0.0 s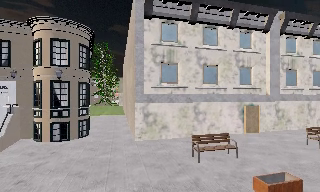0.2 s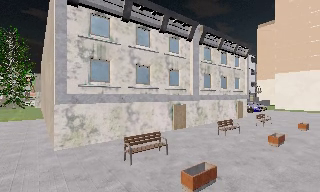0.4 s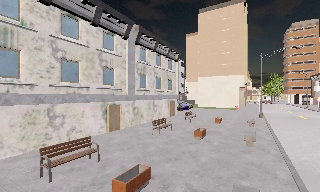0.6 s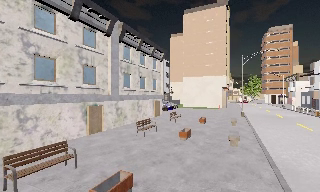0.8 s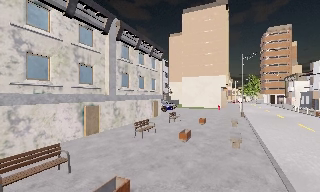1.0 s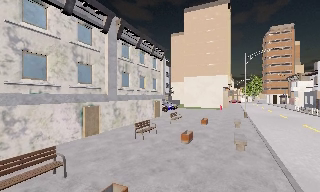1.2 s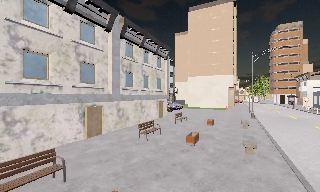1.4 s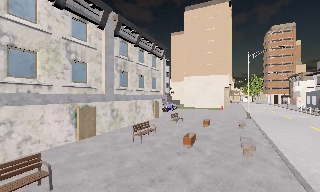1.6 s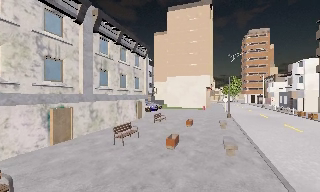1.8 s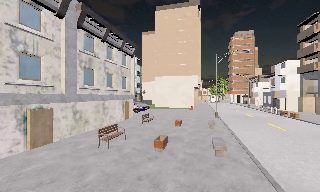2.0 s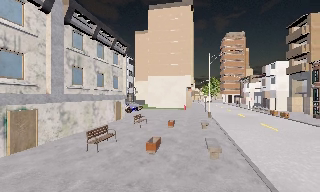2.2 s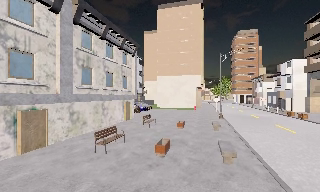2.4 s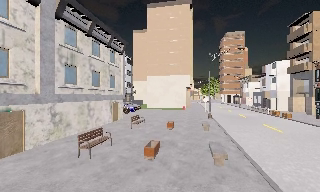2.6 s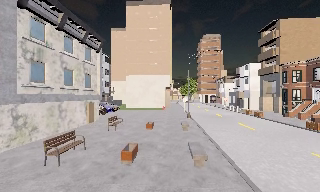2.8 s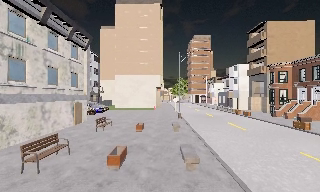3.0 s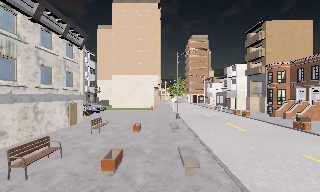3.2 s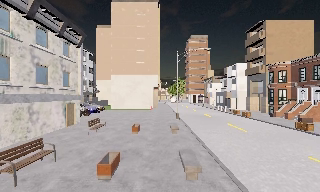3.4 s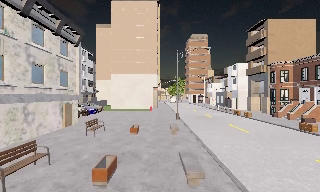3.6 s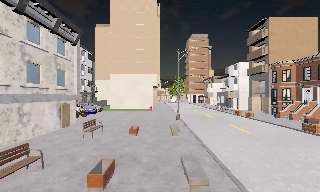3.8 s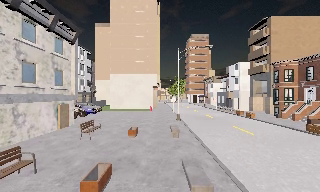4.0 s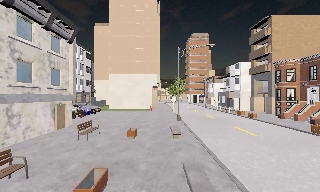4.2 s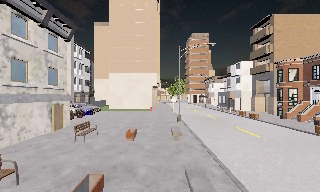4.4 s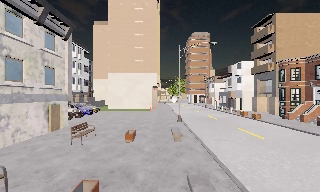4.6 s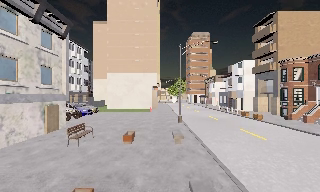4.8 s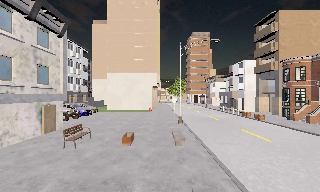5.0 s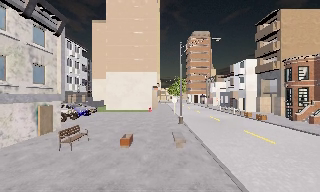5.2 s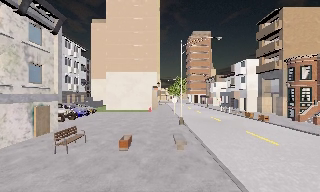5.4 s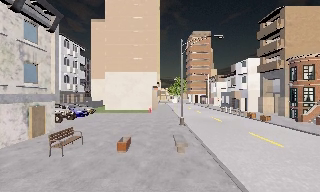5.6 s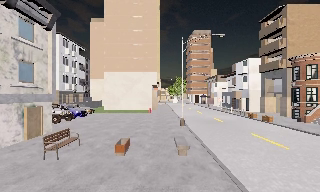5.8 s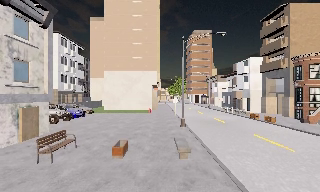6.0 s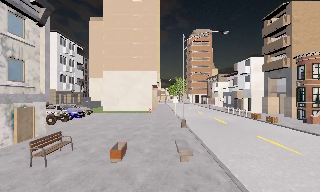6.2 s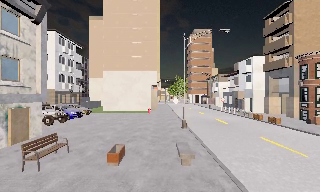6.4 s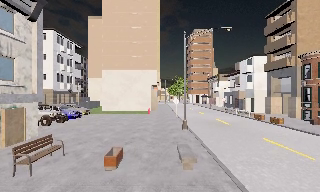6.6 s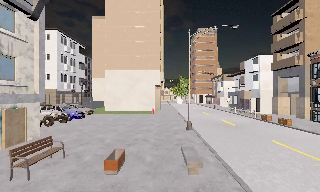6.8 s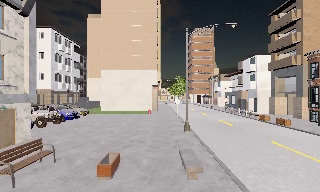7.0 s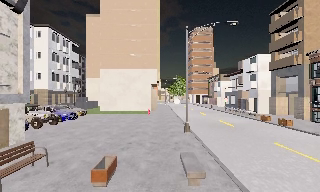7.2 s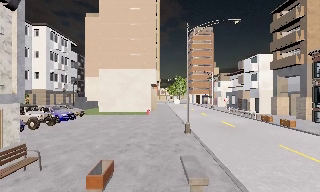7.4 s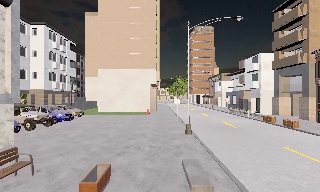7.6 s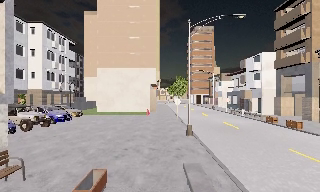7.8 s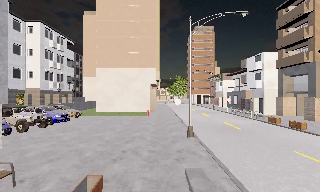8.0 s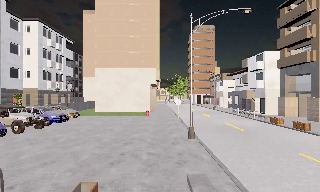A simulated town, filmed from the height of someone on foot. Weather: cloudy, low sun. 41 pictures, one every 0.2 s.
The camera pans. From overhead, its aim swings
clockwise.
The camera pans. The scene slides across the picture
to the left.
0.0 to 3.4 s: The camera swings to its right by about 75 degrees, and the scene slides to the left. It travels forward, about 6 m.
3.4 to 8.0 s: The camera travels forward, about 8 m, so what stands in front looms larger.
The film runs forward here.
